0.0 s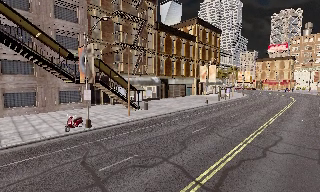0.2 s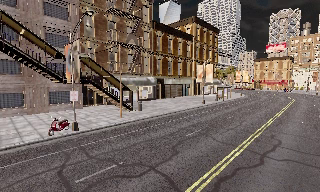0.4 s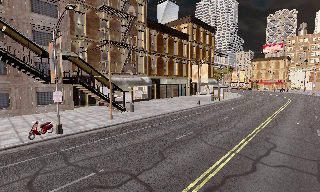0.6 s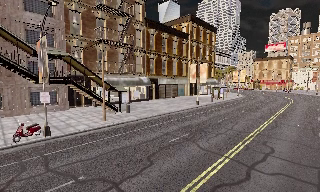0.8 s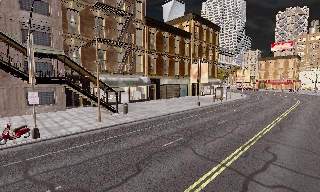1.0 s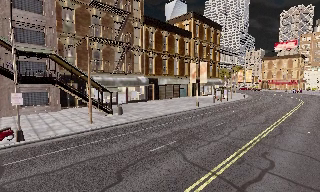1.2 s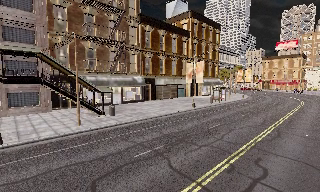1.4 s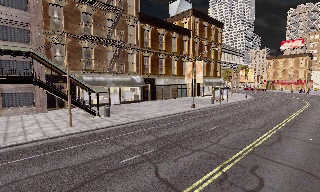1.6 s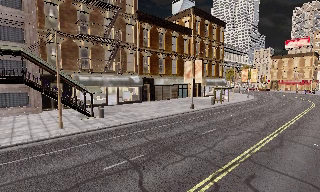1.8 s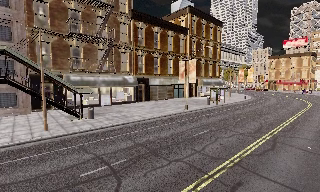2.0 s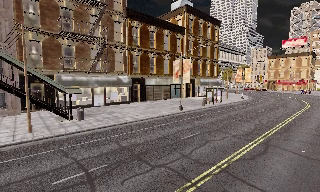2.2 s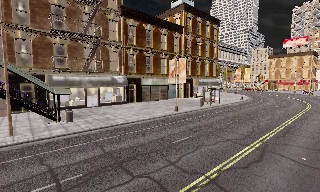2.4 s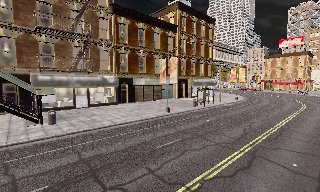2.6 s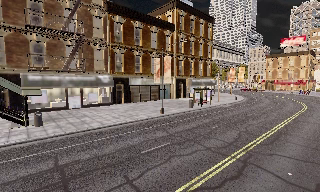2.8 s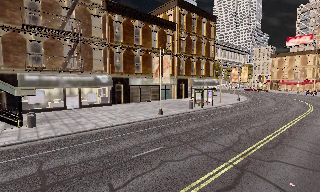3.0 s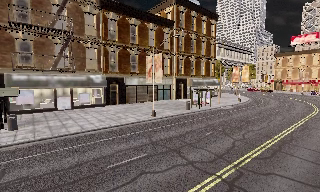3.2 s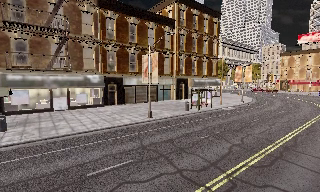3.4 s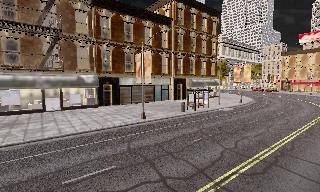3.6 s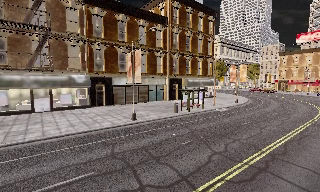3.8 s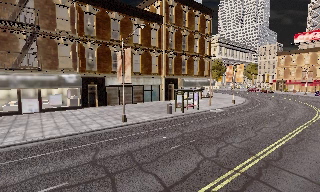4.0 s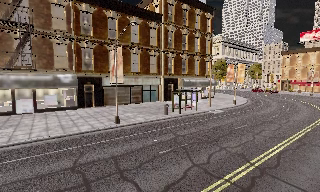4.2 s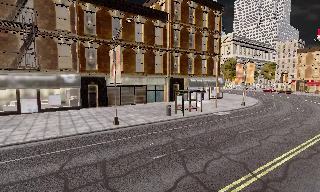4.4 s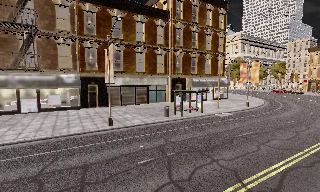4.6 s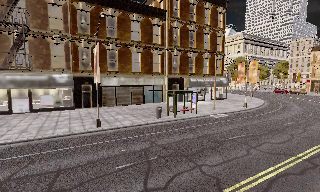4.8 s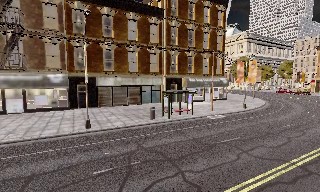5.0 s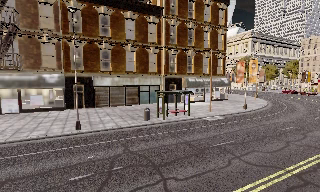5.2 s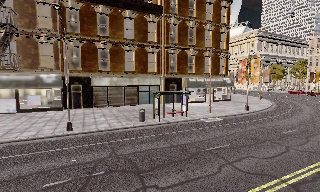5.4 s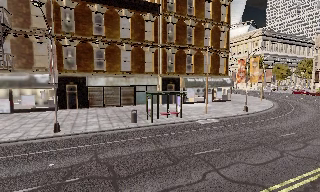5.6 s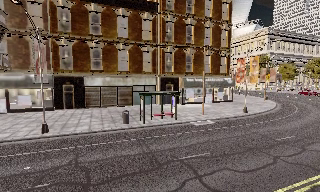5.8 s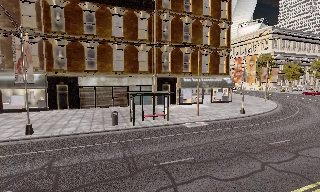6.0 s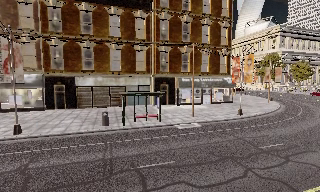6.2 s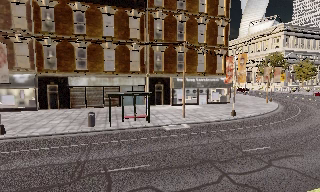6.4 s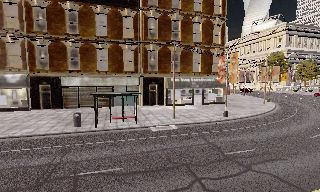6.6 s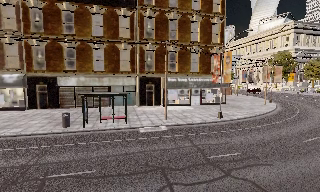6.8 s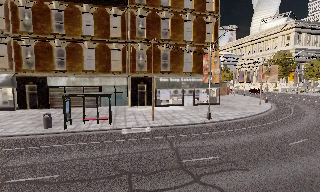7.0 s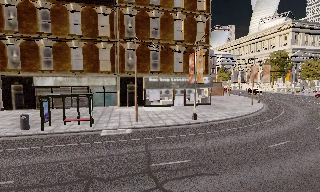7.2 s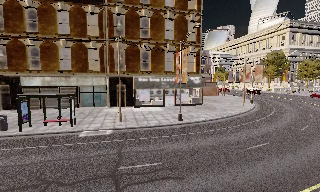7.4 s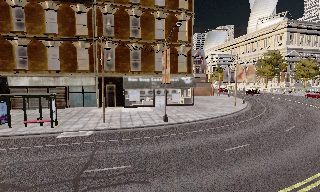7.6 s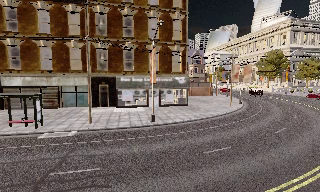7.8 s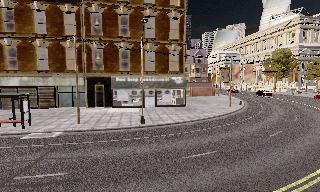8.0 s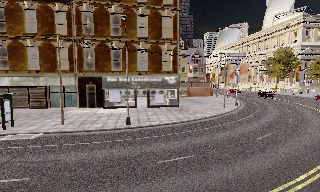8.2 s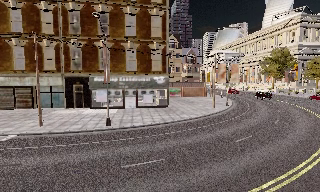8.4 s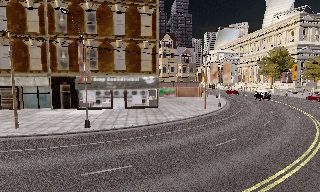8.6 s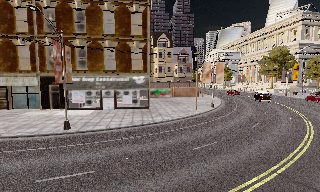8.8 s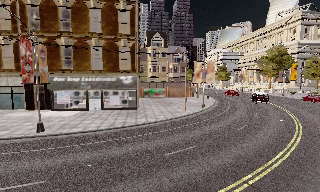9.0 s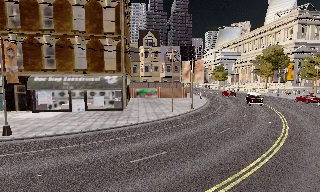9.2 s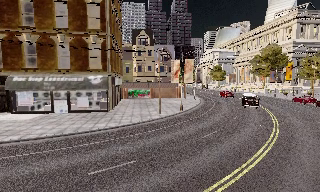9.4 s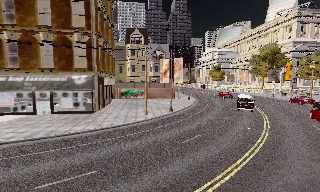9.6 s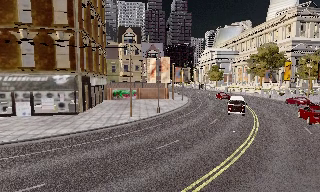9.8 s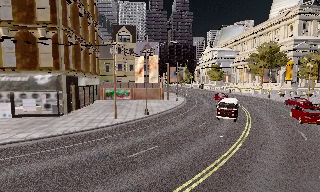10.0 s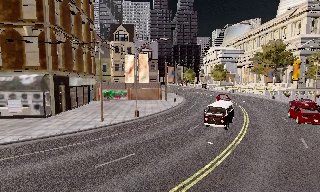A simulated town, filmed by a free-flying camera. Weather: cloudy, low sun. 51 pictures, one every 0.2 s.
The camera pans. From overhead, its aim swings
counterclockwise.
0.0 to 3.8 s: The camera travels to its right and forward, about 19 m, so close, fixed things drift to the left.
3.8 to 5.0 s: The camera pans to its left, which is counterclockwise from overhead, by about 10 degrees. It travels to its right and forward, about 6 m, so close, fixed things drift to the left.
5.0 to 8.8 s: The camera pans to its left, which is counterclockwise from overhead, by about 20 degrees. It travels to its right, about 25 m, so close, fixed things drift to the left.
8.8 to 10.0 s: The camera travels to its right and forward, about 11 m, so close, fixed things drift to the left.
The film runs forward here.
